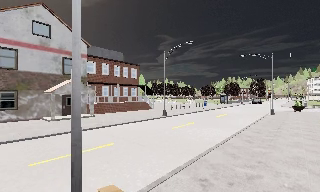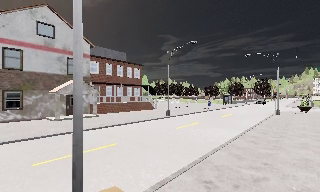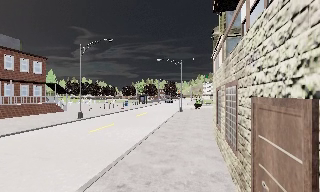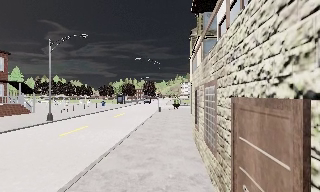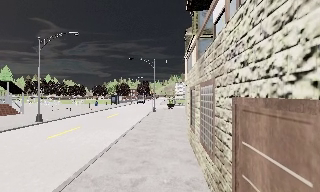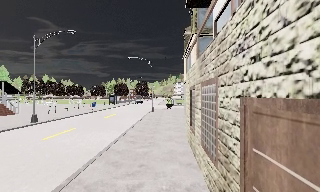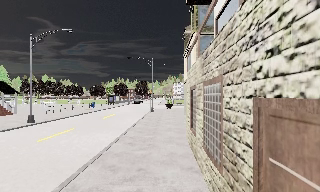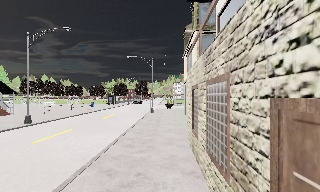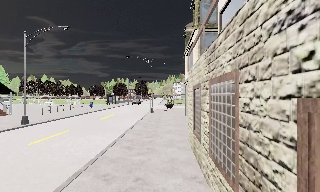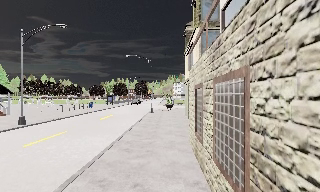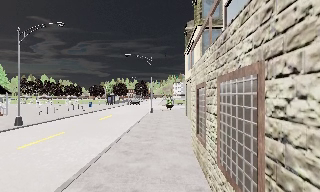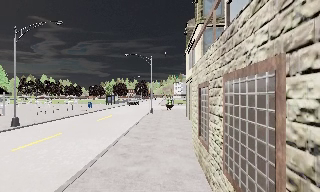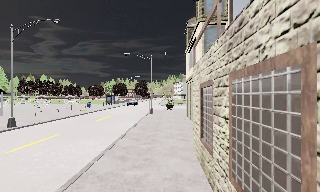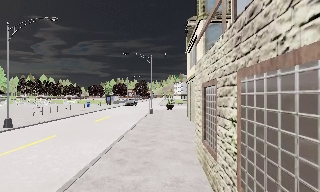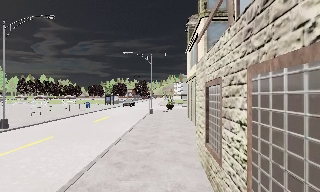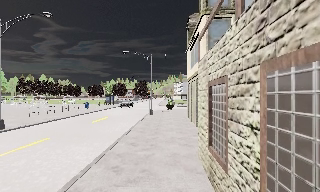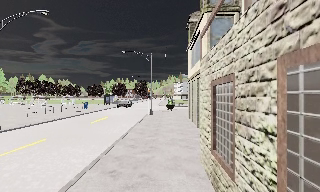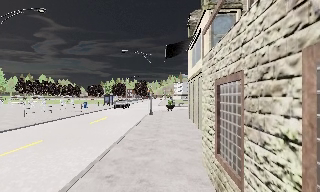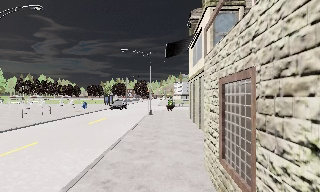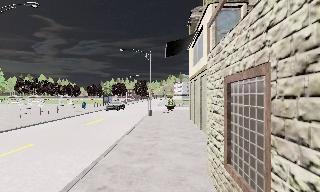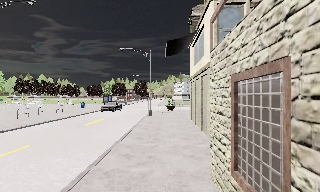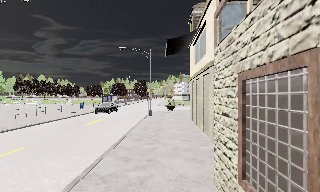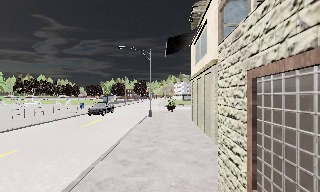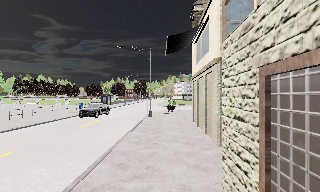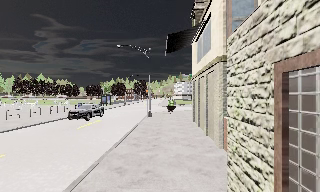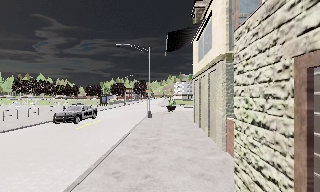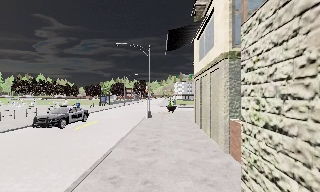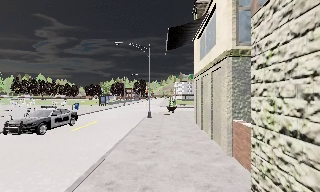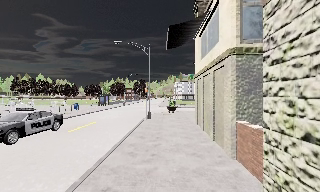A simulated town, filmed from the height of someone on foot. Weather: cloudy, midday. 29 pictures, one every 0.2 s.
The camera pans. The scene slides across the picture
to the left.
The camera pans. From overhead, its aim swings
clockwise.
0.0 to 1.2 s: The camera swings to its right by about 40 degrees, and the scene slides to the left. It travels forward, about 1.5 m.
1.2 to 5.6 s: The camera travels forward, about 6 m, so what stands in front looms larger.
The film runs forward here.
